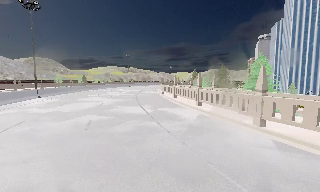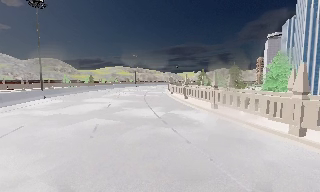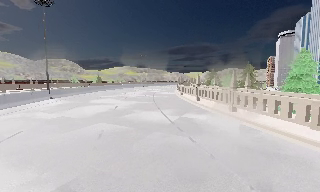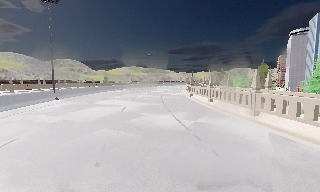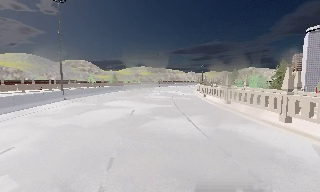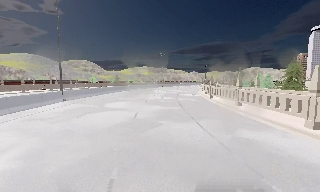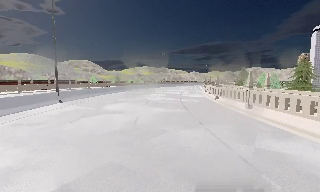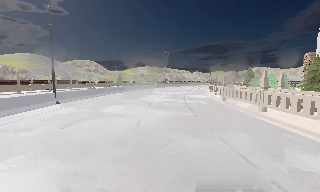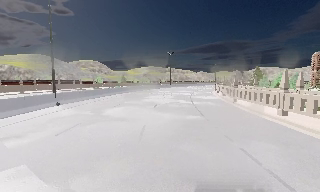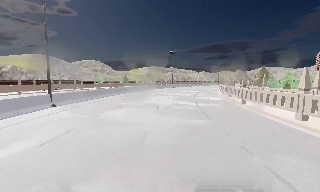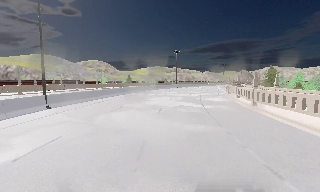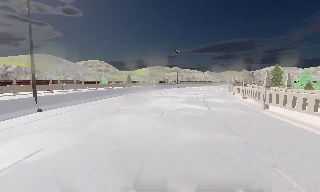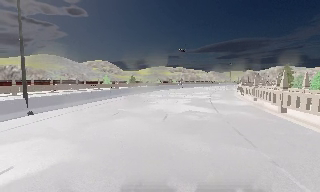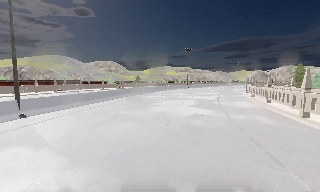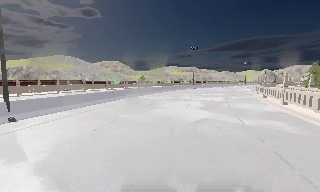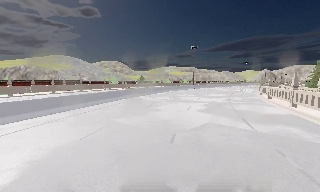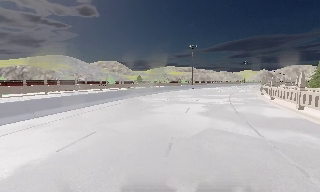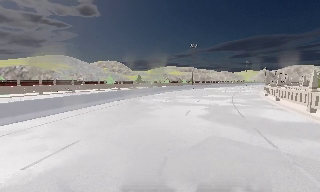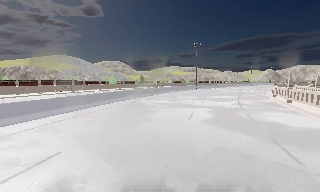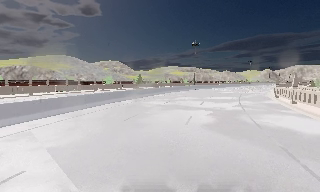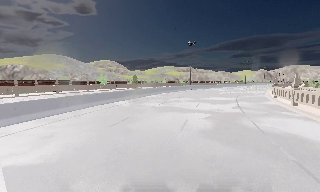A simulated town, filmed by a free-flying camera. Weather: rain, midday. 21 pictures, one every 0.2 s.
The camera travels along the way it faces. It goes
forward.
0.0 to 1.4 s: The camera pans to its left, which is counterclockwise from overhead, by about 10 degrees. It travels forward, about 8 m, so what stands in front looms larger.
1.4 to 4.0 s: The camera travels forward, about 14 m, so what stands in front looms larger.
The film runs forward here.
